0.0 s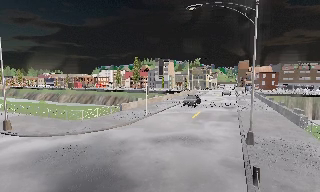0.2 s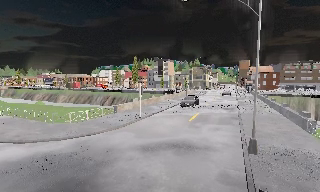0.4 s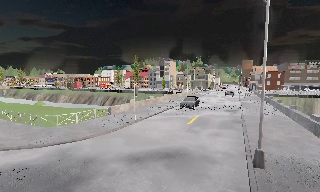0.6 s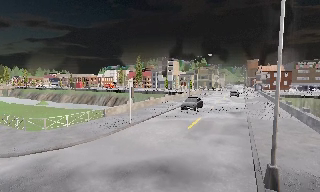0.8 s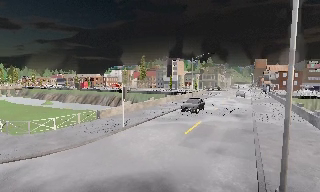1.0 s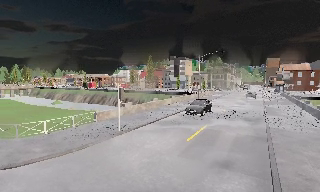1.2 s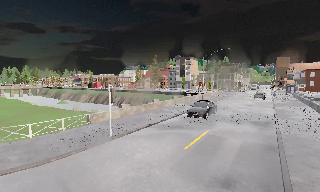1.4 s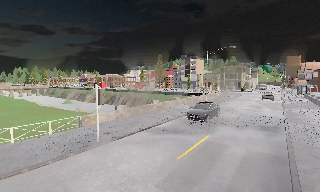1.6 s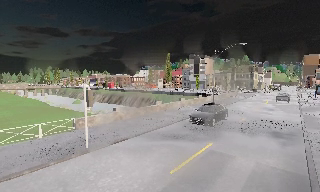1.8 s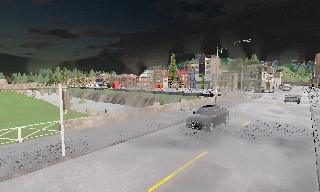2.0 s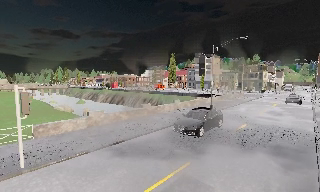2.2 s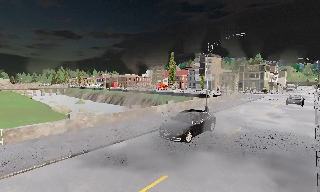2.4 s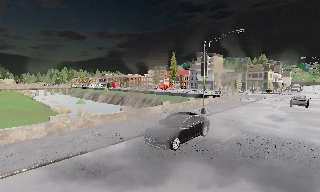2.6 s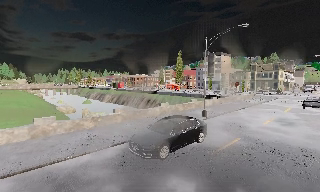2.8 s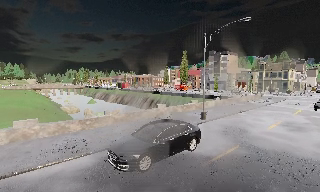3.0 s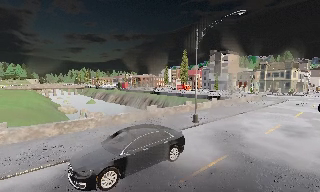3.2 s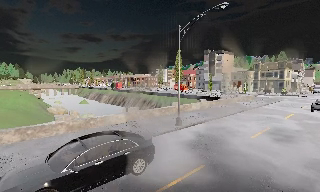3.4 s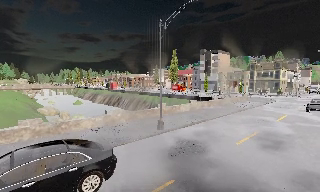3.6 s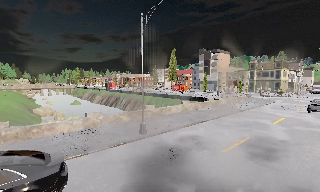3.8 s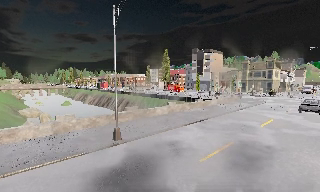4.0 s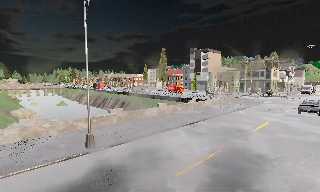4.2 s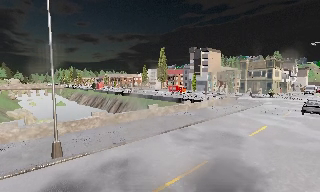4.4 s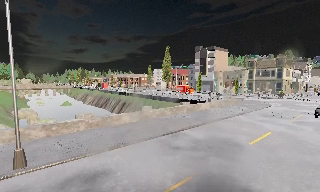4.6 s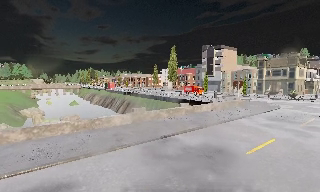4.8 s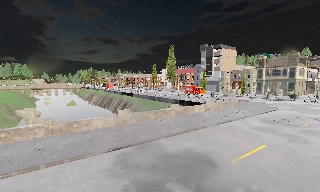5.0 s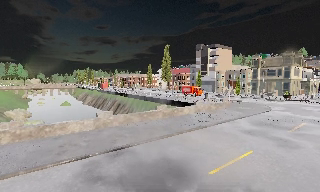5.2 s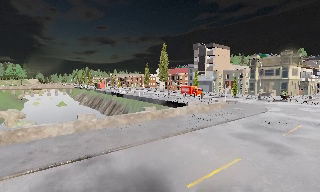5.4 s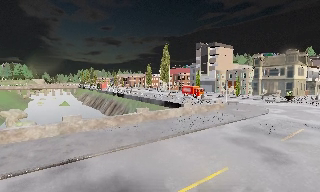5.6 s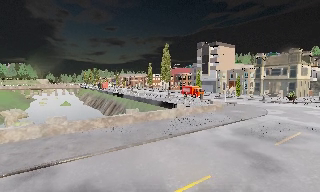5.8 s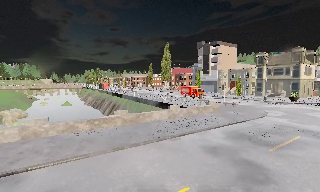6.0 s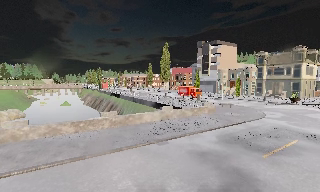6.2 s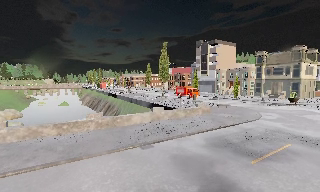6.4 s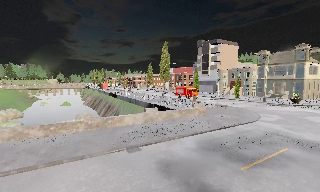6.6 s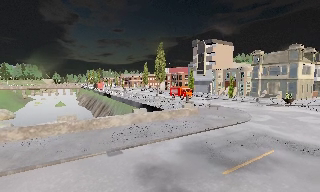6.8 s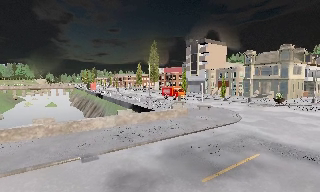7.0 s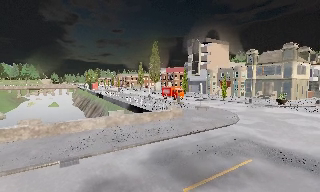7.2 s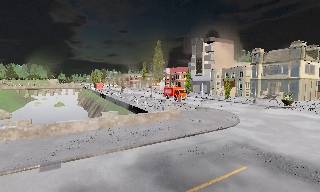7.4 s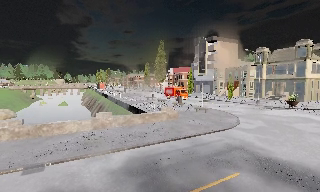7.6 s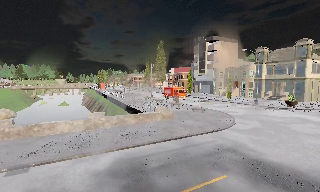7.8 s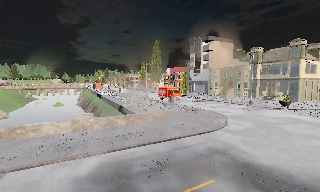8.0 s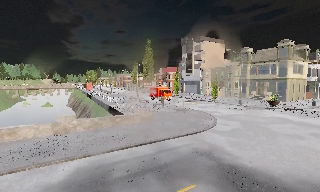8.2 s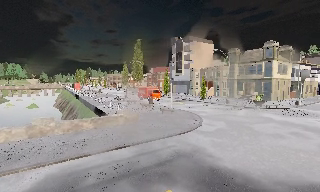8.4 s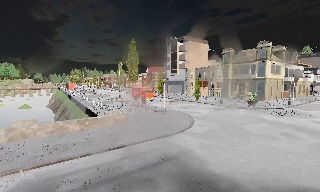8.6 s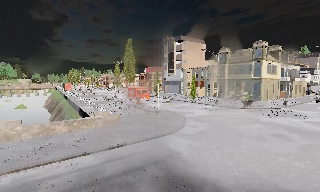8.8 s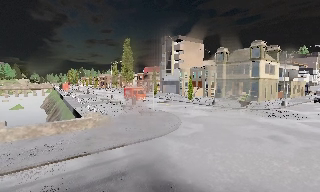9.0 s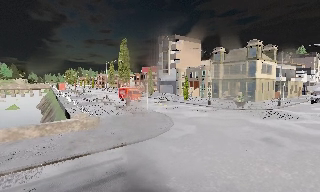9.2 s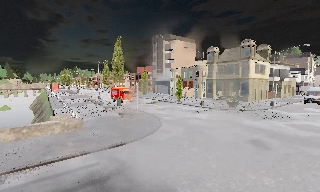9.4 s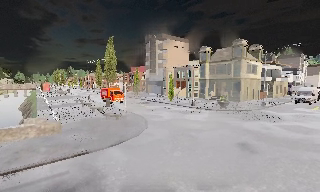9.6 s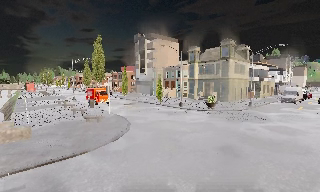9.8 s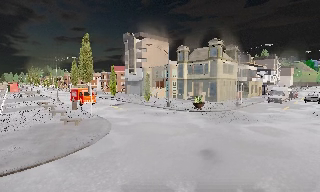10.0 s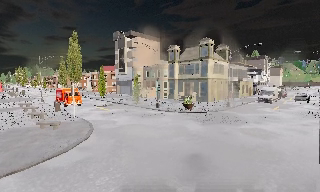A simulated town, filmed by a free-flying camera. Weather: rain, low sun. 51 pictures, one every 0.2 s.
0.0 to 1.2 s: The camera travels forward and to its right, about 8 m, so what stands in front looms larger.
1.2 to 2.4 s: The camera pans to its left, which is counterclockwise from overhead, by about 10 degrees. It travels forward and to its right, about 8 m, so what stands in front looms larger.
2.4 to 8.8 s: The camera pans to its left, which is counterclockwise from overhead, by about 10 degrees. It travels to its right and forward, about 35 m, so close, fixed things drift to the left. It loses speed.
8.8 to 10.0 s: The scene slides to the left, as the camera pans about 10 degrees to its right. It travels to its right and forward, about 5 m, so close, fixed things drift to the left.
The film runs forward here.
